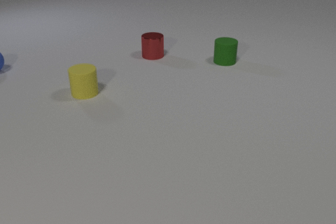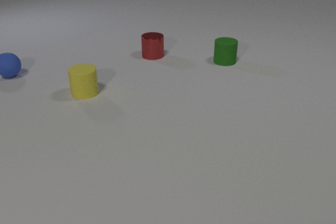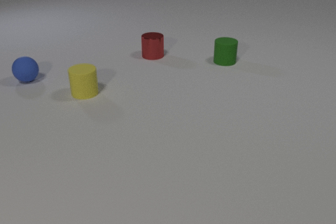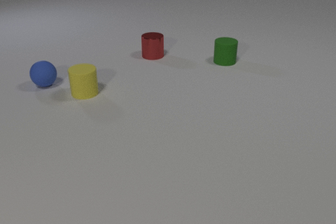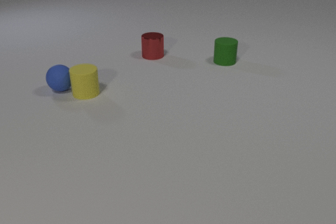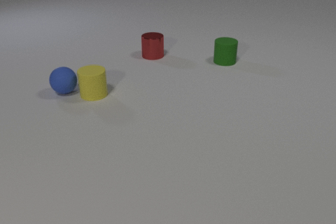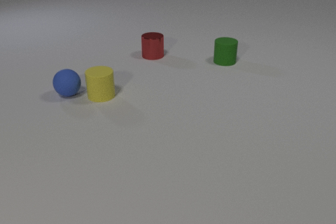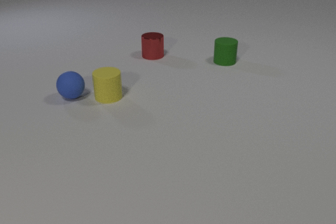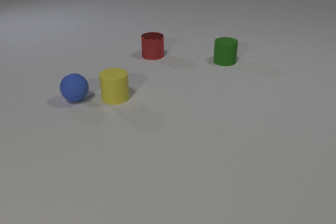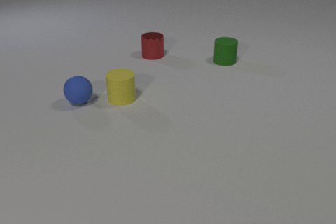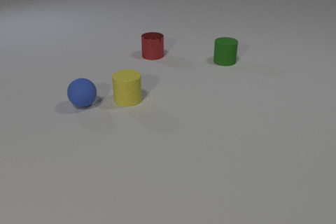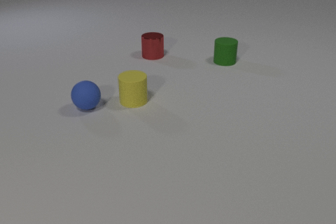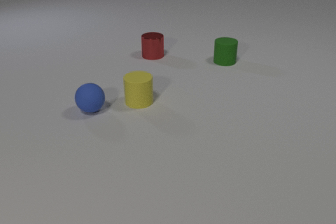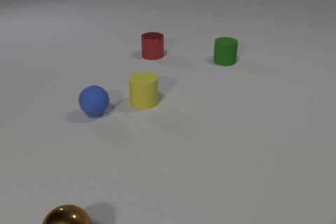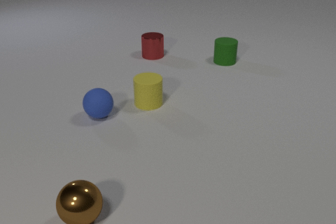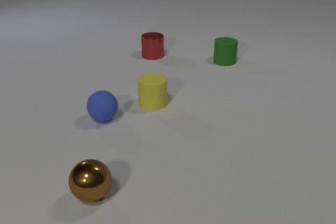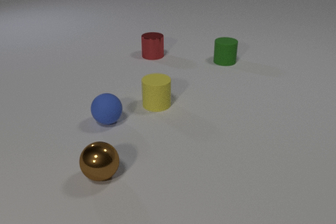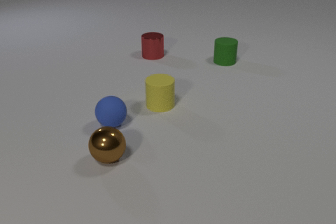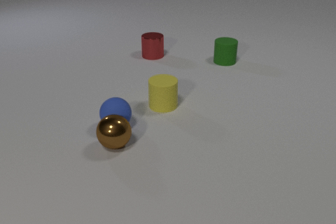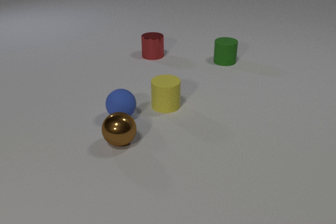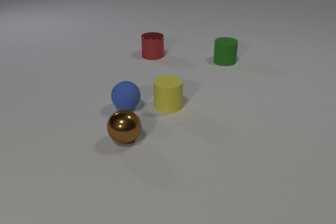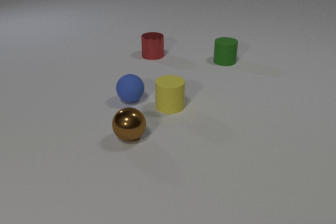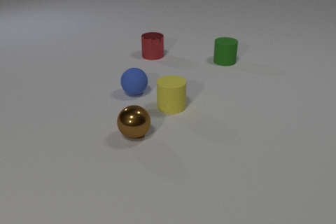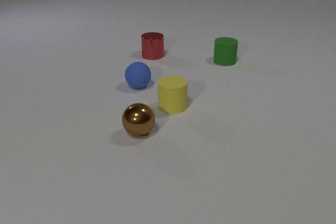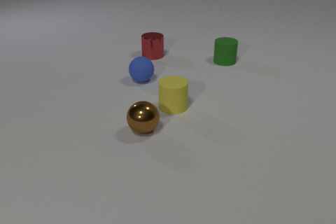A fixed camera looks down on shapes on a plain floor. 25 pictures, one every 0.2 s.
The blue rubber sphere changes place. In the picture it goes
to the right.
The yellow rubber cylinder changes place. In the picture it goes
to the right.
0.0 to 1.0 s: The blue rubber sphere rolls toward the camera and to the right. The yellow rubber cylinder slides to the right. The blue rubber sphere and the yellow rubber cylinder collide.
1.0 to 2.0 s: The blue rubber sphere rolls toward the camera and to the right. The yellow rubber cylinder slides to the right and toward the camera.
2.0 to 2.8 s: The blue rubber sphere rolls toward the camera and to the right. The yellow rubber cylinder slides to the right and toward the camera. The brown metal sphere comes in at the bottom edge, rolls away from the camera and to the right.
2.8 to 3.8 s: The blue rubber sphere rolls to the right. The yellow rubber cylinder slides to the right. The brown metal sphere rolls away from the camera. The blue rubber sphere and the brown metal sphere collide.
3.8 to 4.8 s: The blue rubber sphere rolls away from the camera. The yellow rubber cylinder slides to the right. The brown metal sphere rolls to the right and away from the camera.
Are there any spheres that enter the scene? yes.
Are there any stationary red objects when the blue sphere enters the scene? yes.
How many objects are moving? 3.
